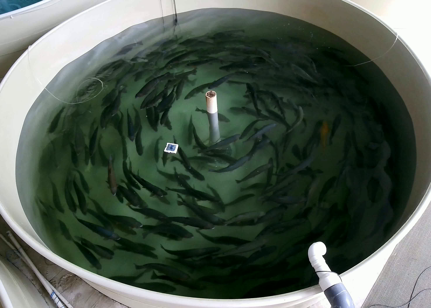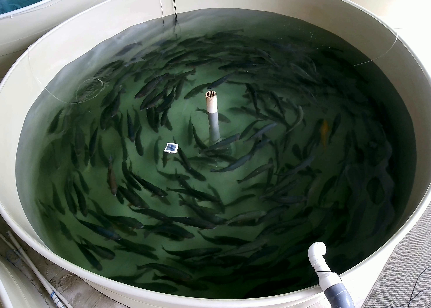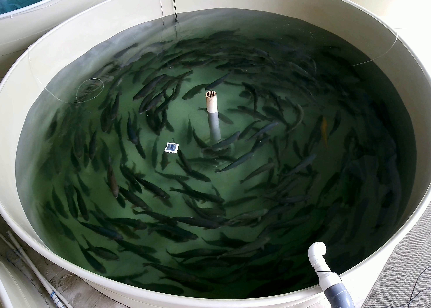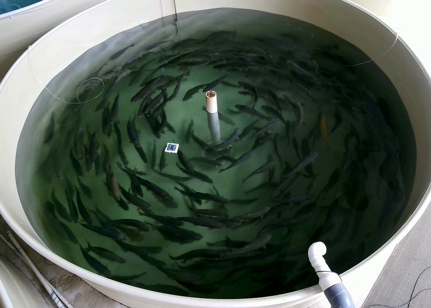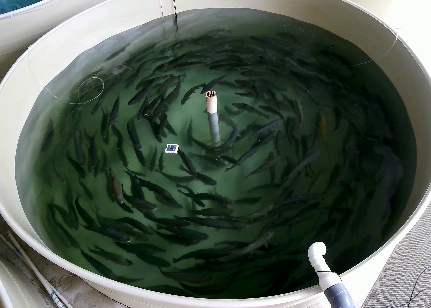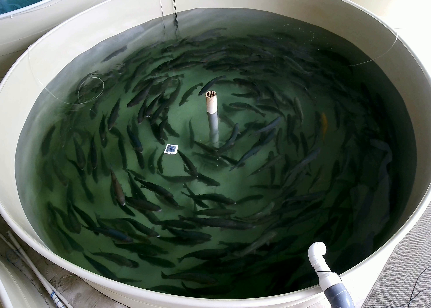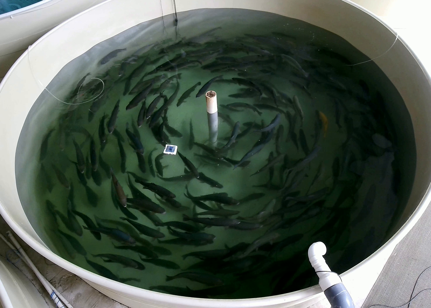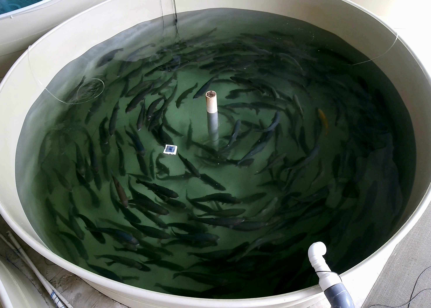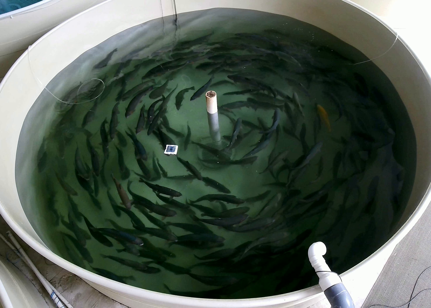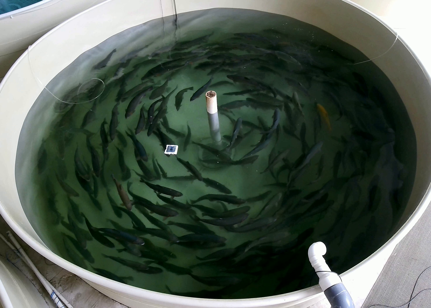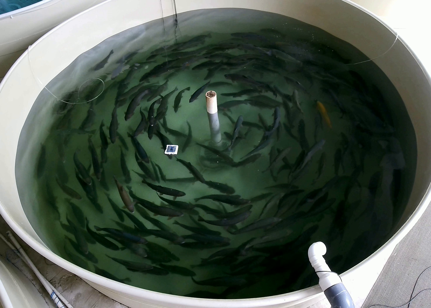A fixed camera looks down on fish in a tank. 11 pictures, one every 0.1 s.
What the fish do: Normal cruising.
